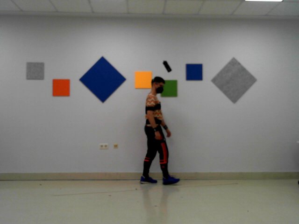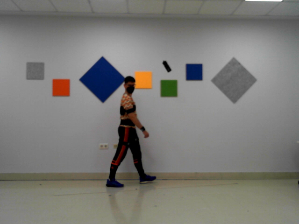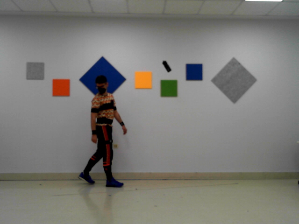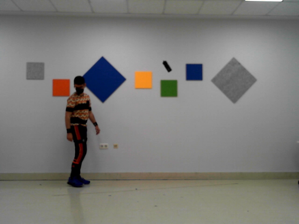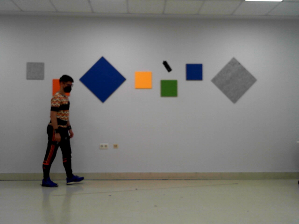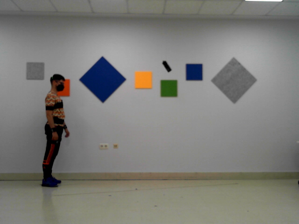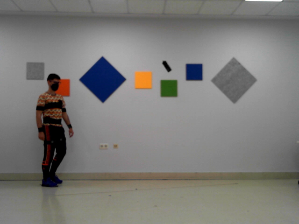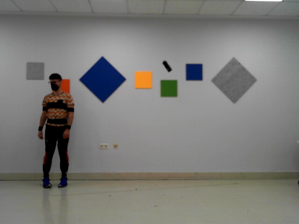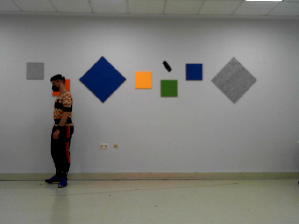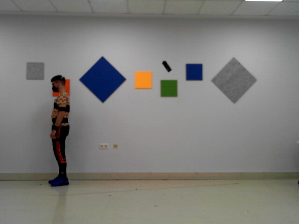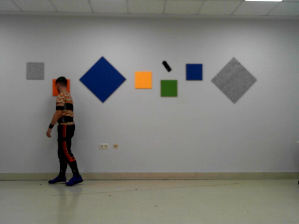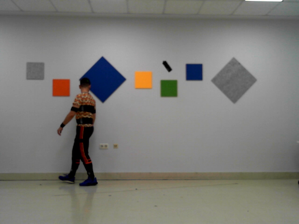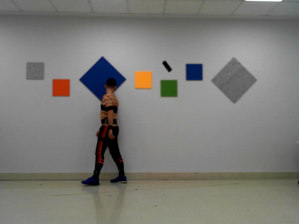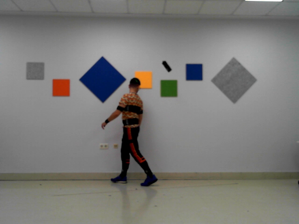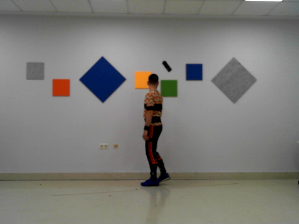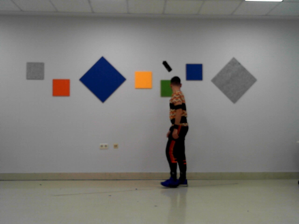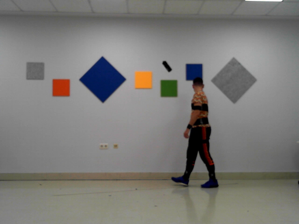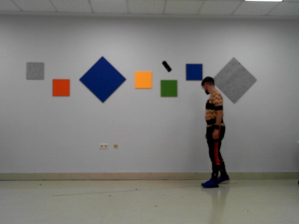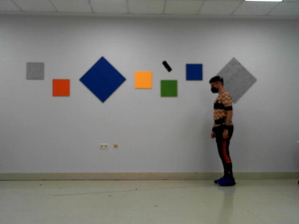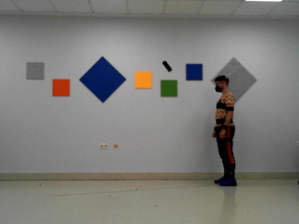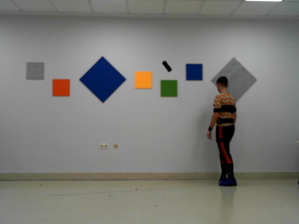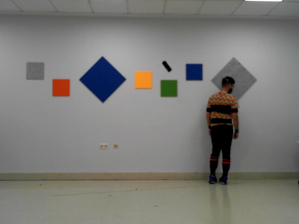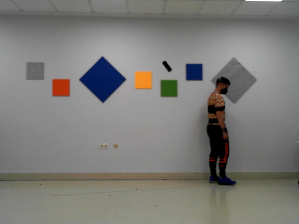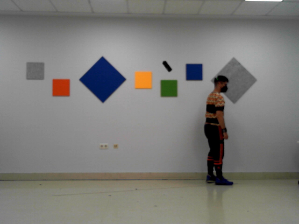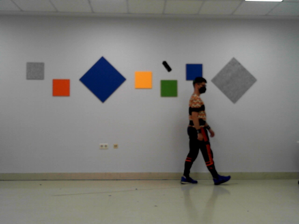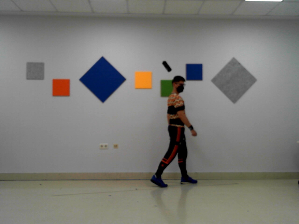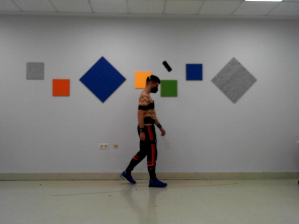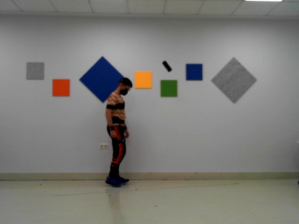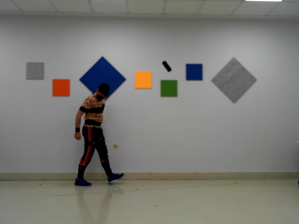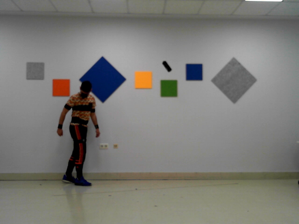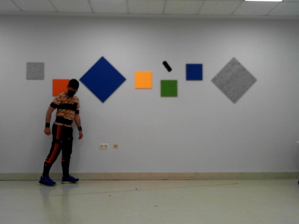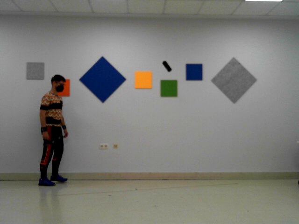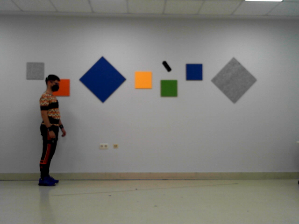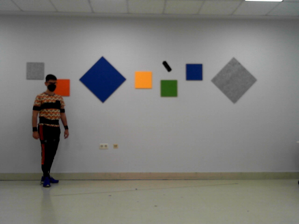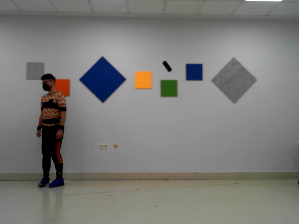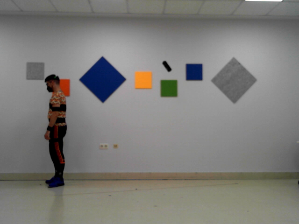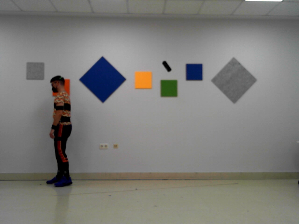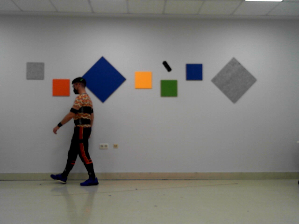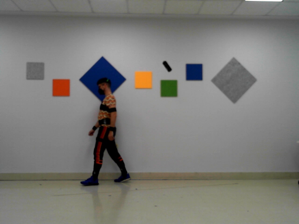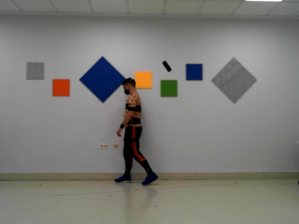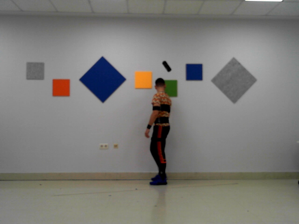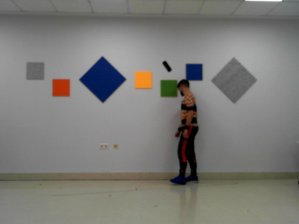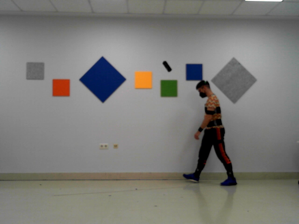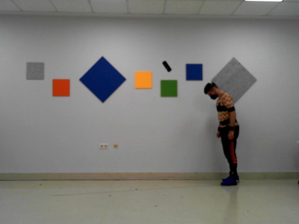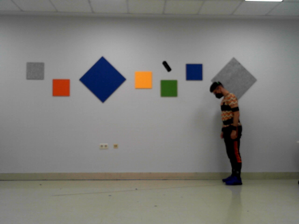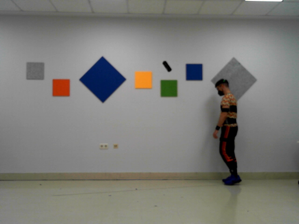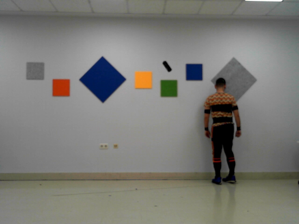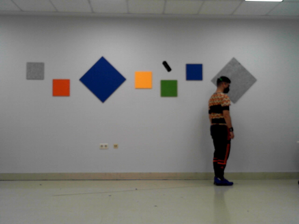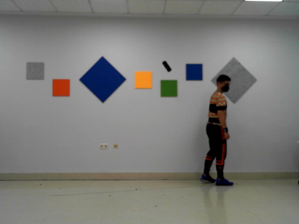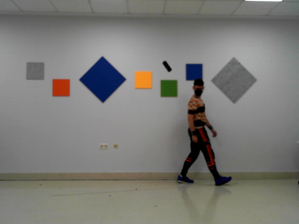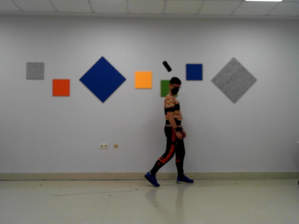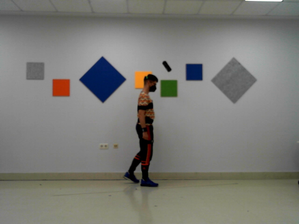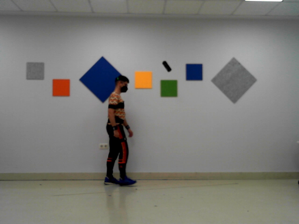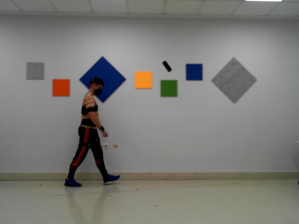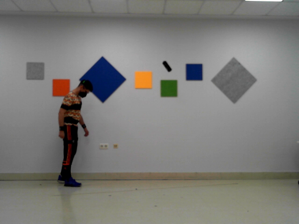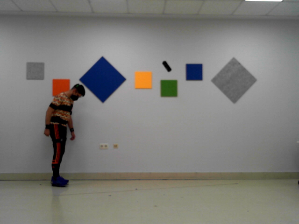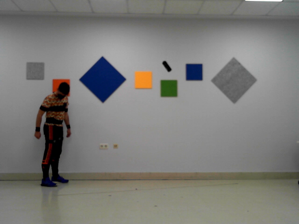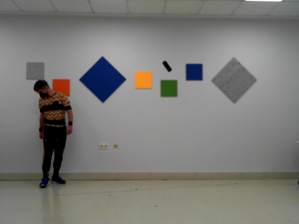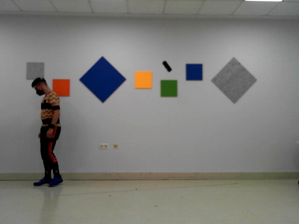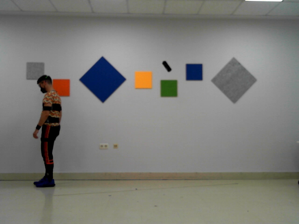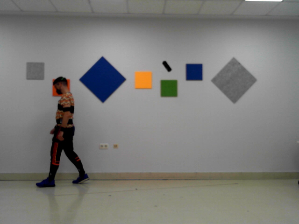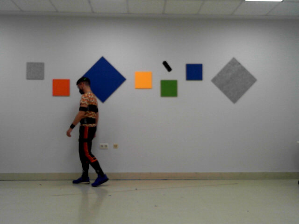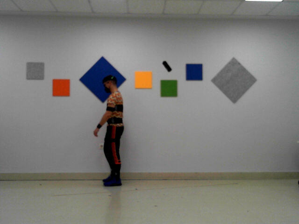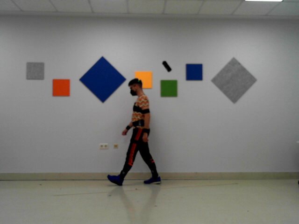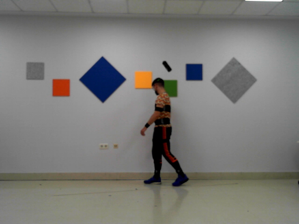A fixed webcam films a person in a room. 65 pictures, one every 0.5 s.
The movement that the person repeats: Walk backward.
